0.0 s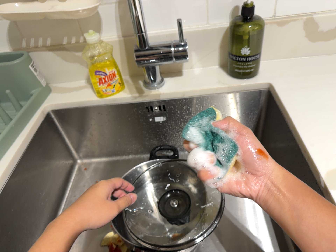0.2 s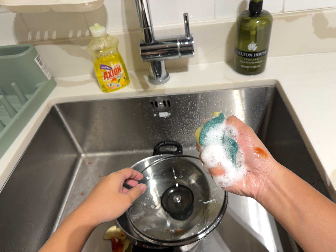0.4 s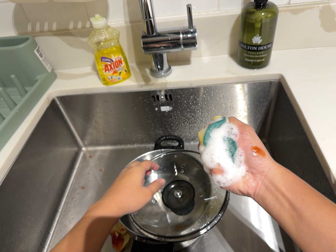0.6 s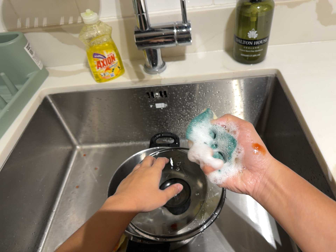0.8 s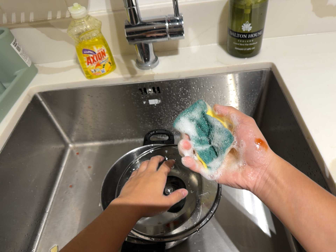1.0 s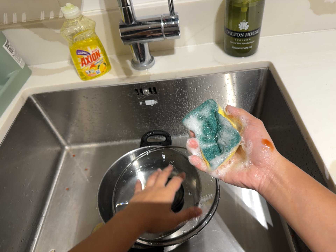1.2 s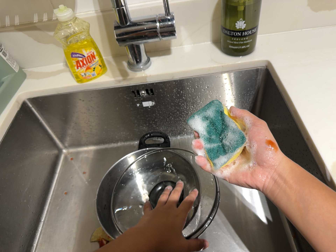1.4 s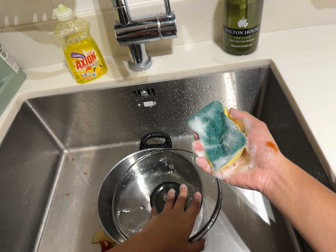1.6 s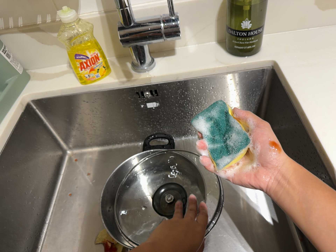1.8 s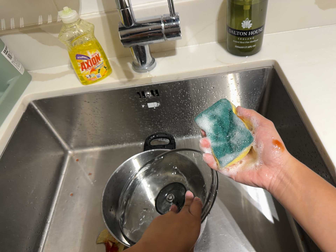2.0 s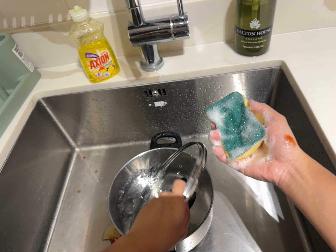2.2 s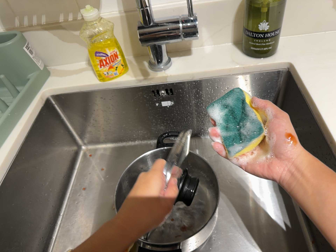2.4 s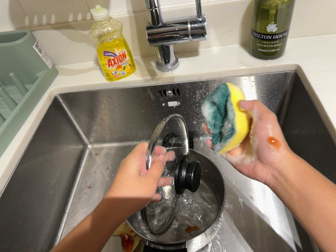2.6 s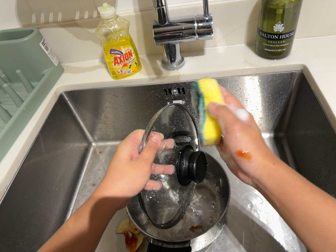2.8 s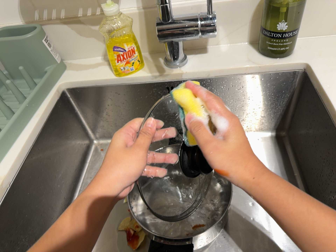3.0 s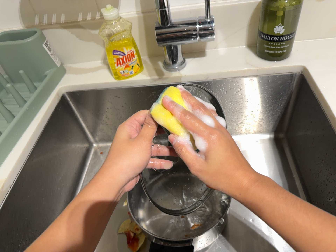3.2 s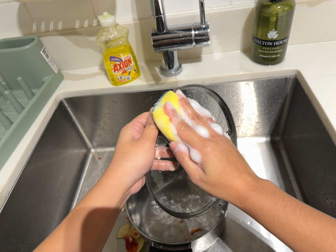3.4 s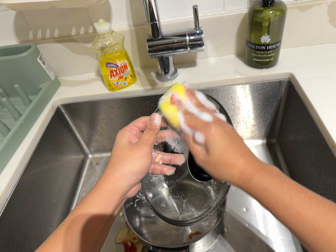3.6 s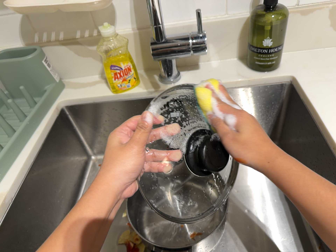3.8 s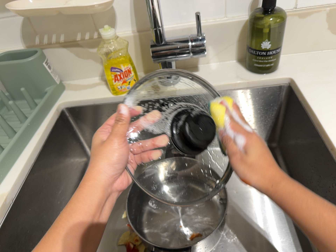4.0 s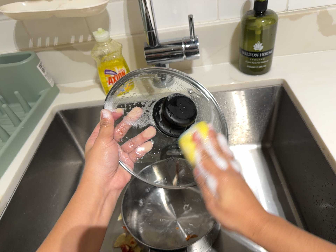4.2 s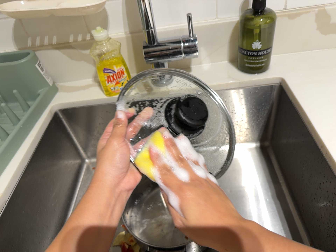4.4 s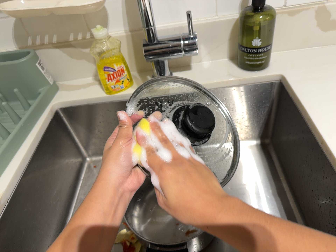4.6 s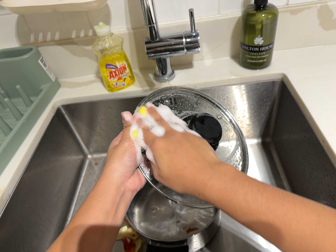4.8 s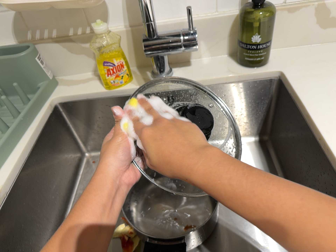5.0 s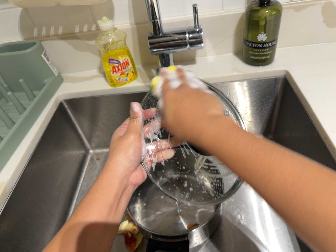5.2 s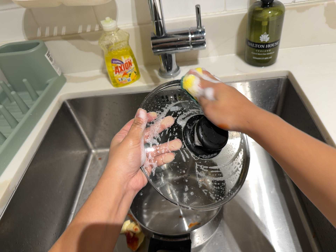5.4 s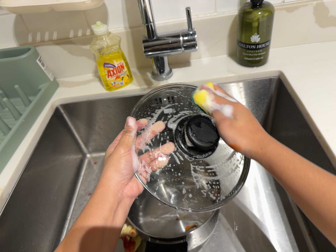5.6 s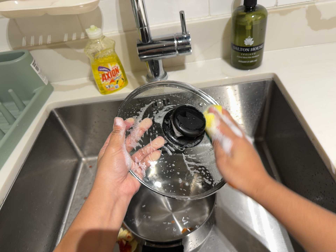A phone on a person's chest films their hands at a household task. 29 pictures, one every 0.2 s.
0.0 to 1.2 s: The camera travels forward, about 6 cm, so what stands in front looms larger.
1.2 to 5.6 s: The camera shifts only a little, or ends up much as it began.
The film runs forward here.
